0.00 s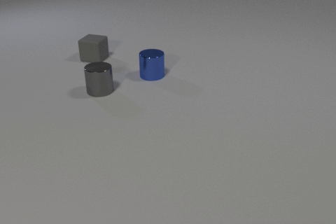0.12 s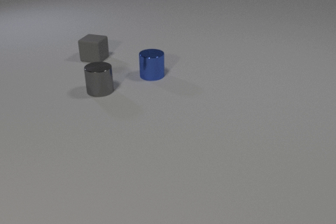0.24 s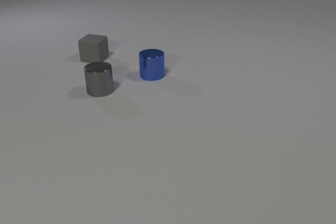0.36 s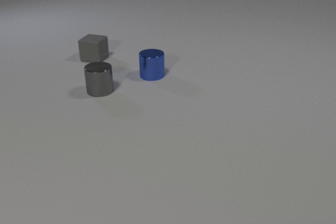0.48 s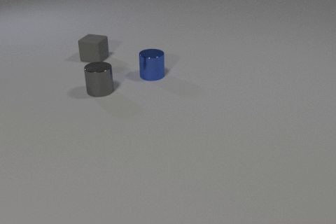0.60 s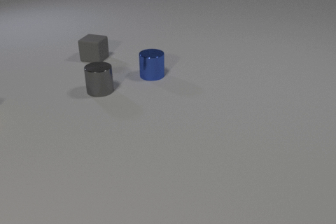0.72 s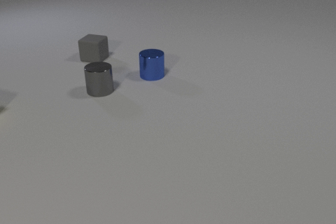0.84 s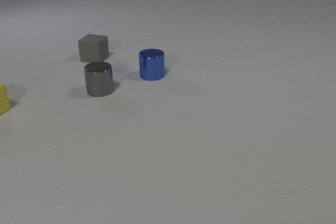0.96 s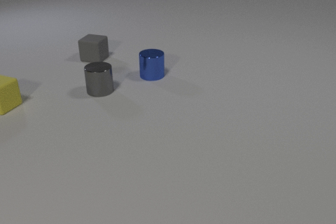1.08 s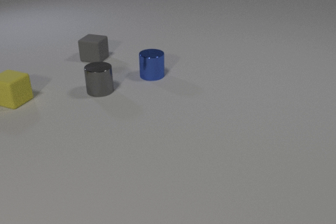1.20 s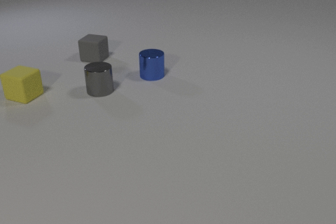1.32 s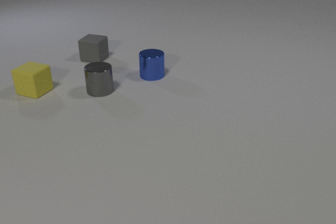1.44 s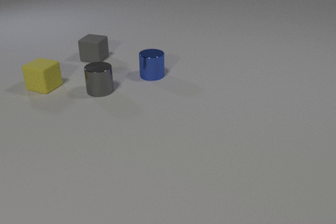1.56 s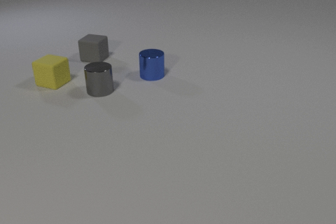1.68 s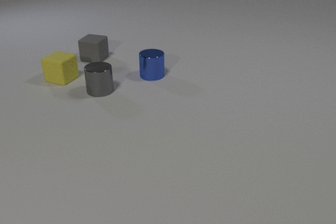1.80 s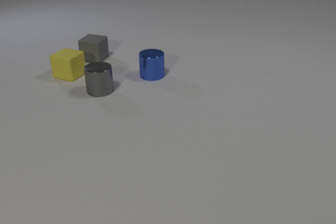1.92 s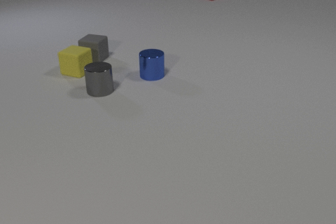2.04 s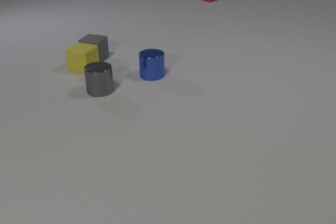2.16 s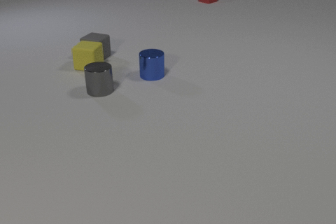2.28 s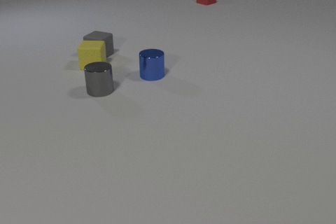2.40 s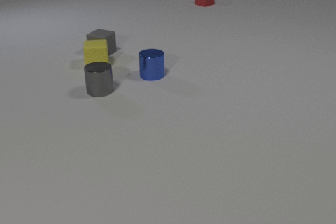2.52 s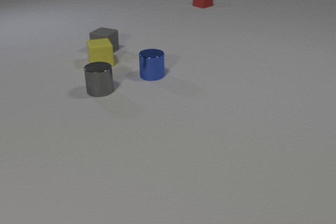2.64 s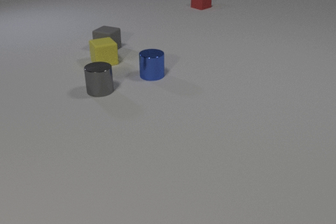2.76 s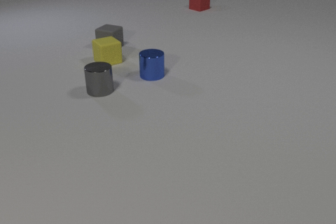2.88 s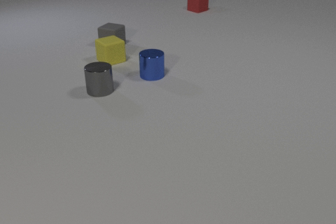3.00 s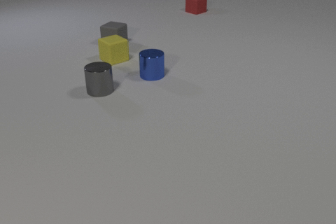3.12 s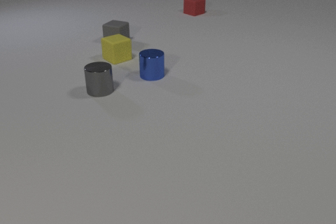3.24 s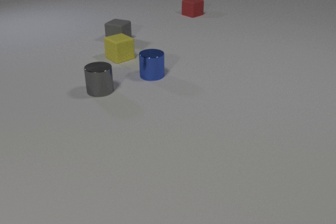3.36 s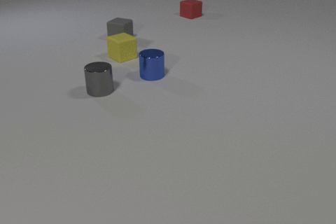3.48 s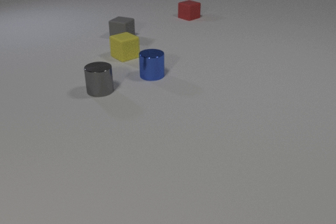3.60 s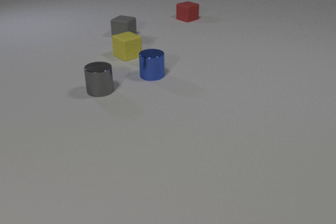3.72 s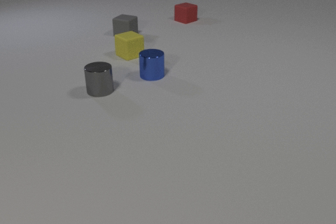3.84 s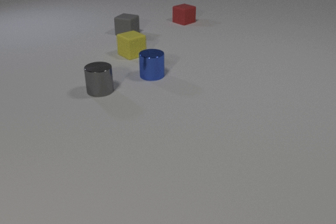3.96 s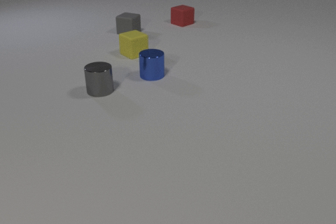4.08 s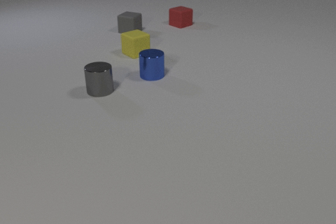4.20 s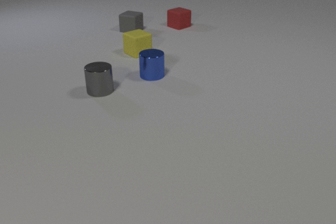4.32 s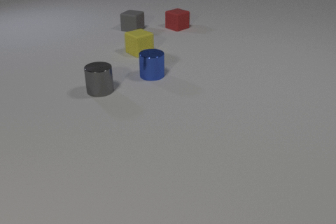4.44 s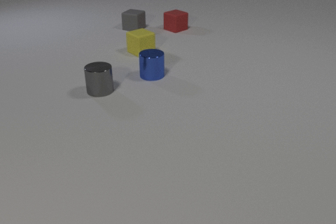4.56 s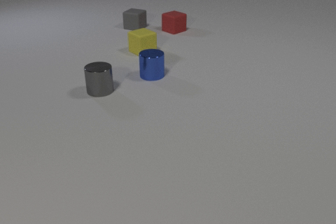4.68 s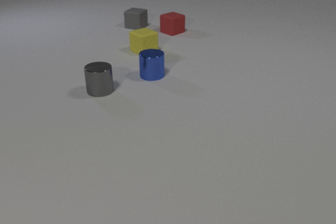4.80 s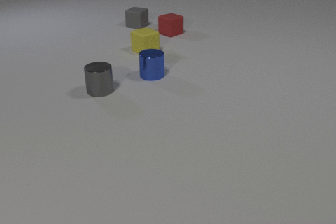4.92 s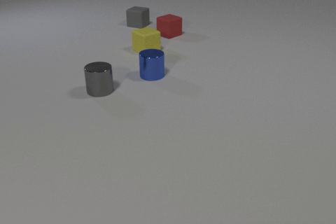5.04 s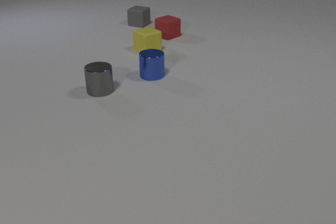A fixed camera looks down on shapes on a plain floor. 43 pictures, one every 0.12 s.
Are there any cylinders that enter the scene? no.
What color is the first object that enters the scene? yellow.
How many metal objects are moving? 0.
0.00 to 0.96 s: The yellow rubber cube comes in at the left edge, slides to the right and away from the camera.
0.96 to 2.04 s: The yellow rubber cube slides to the right and away from the camera. The red rubber cube comes in at the top edge, slides toward the camera.
2.04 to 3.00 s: The yellow rubber cube slides to the right and away from the camera, spins so that its near face slides to the right, counterclockwise seen from above. The gray rubber cube slides away from the camera and to the right. The red rubber cube slides toward the camera. The yellow rubber cube and the gray rubber cube collide.
3.00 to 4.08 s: The yellow rubber cube slides to the right and away from the camera. The gray rubber cube slides away from the camera and to the right. The red rubber cube slides toward the camera.
4.08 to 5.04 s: The yellow rubber cube slides to the right and away from the camera. The gray rubber cube slides away from the camera and to the right. The red rubber cube slides toward the camera.
